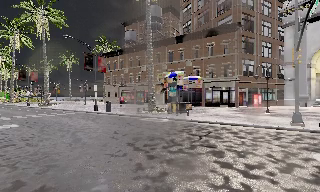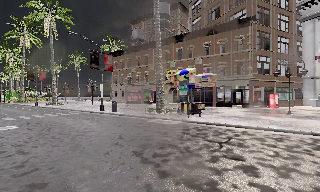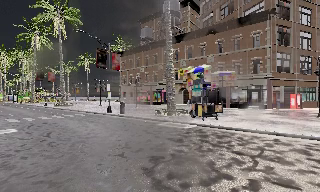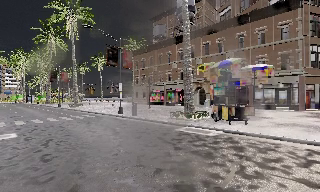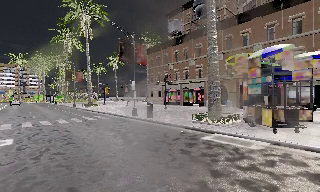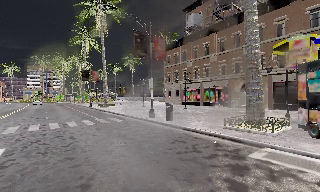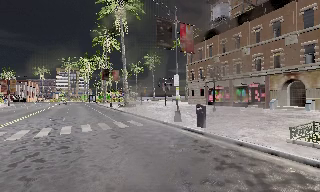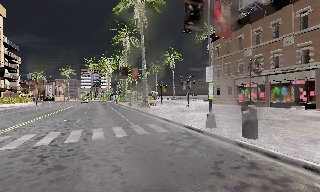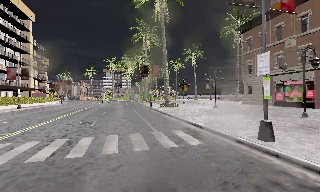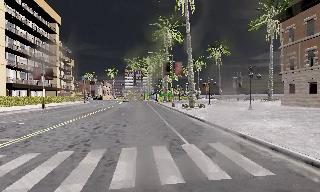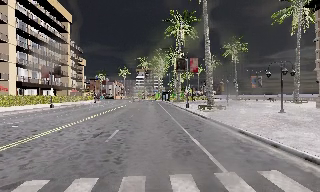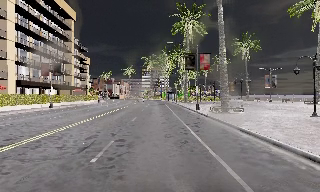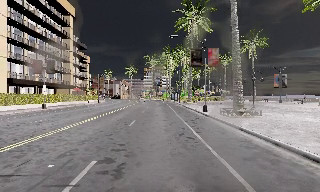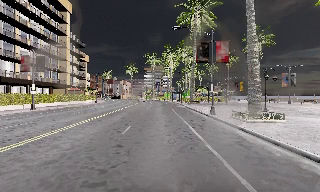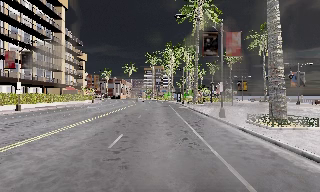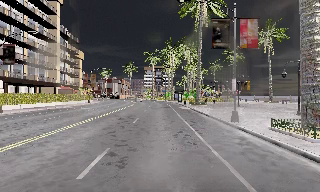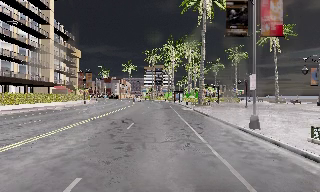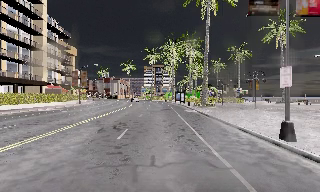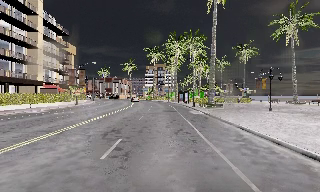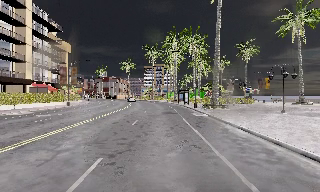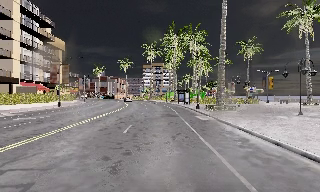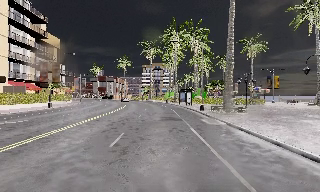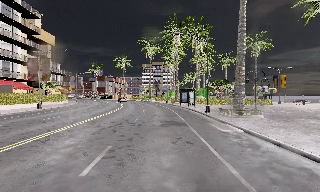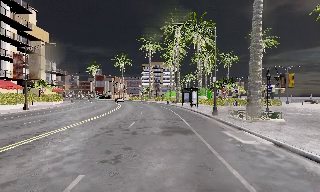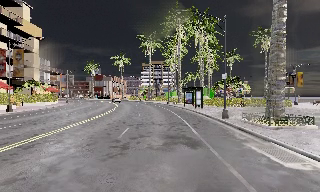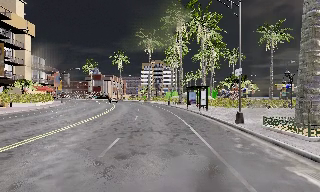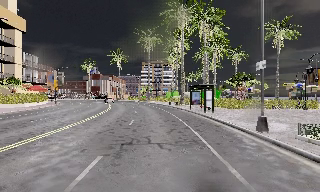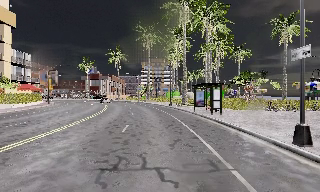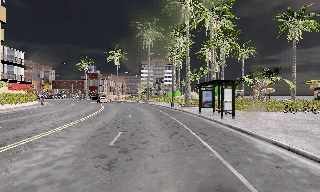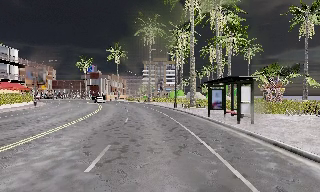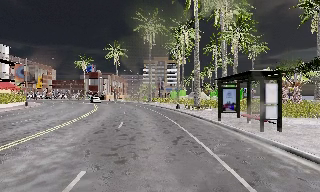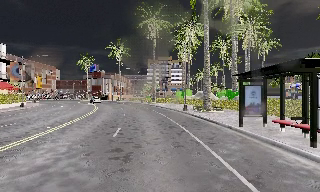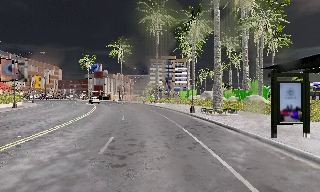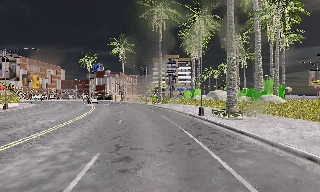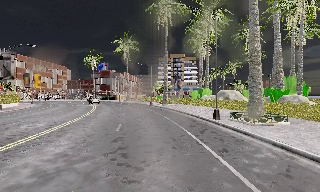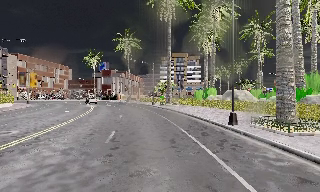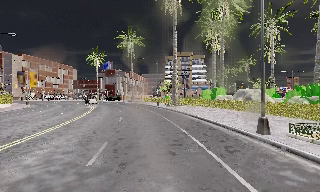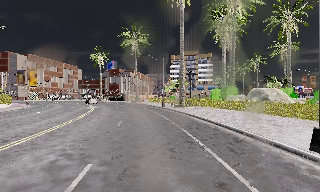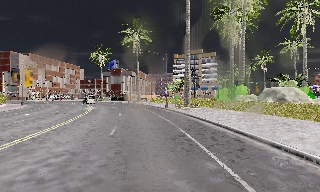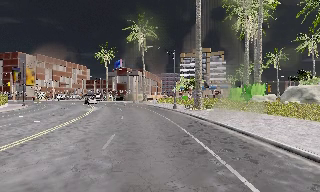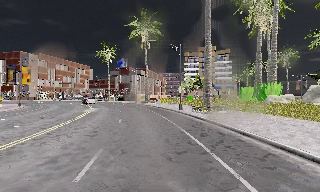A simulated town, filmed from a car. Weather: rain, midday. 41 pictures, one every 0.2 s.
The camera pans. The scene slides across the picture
to the right.
The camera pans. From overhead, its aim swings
counterclockwise.
0.0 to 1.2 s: The camera pans to its left, which is counterclockwise from overhead, by about 30 degrees. It travels forward, about 10 m, so what stands in front looms larger. It gains speed.
1.2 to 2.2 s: The camera swings to its left by about 25 degrees, and the scene slides to the right. It travels forward, about 10 m, so what stands in front looms larger.
2.2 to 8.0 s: The scene slides to the right, as the camera pans about 15 degrees to its left. It travels forward, about 60 m, so what stands in front looms larger.
The film runs forward here.
